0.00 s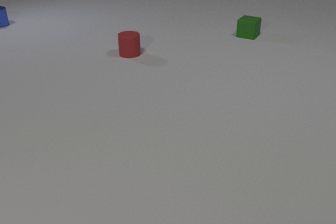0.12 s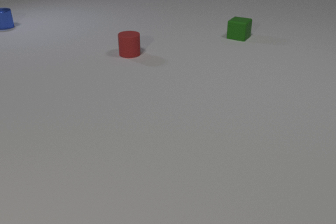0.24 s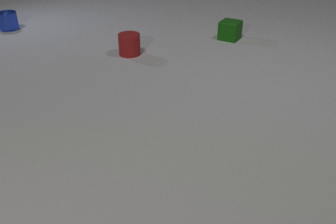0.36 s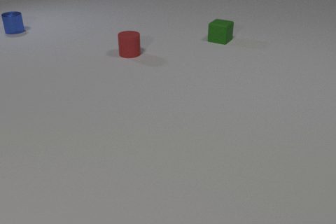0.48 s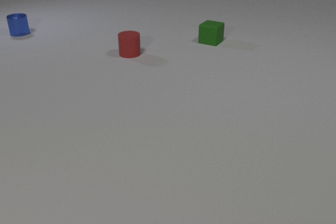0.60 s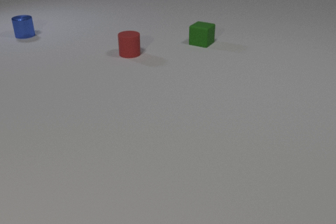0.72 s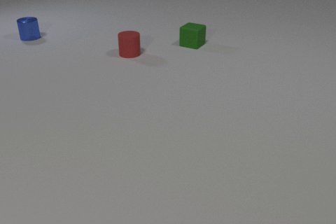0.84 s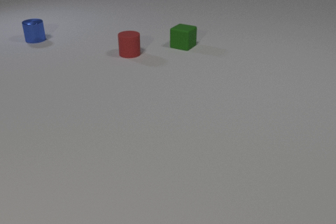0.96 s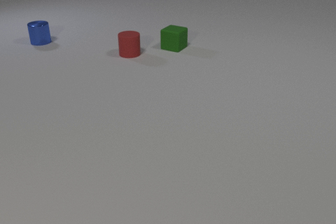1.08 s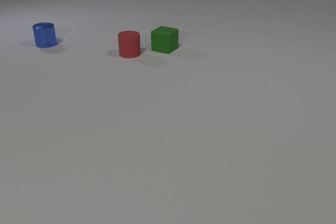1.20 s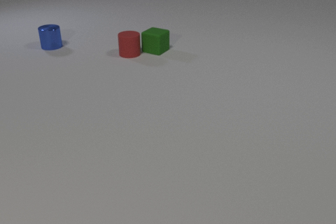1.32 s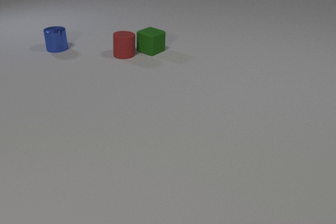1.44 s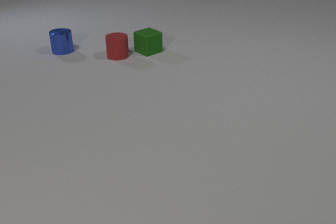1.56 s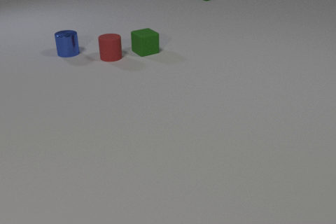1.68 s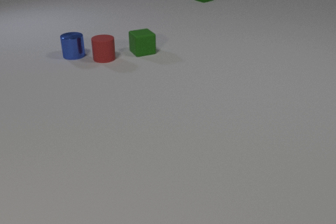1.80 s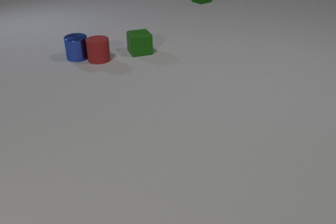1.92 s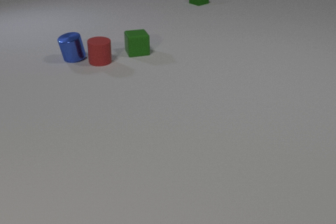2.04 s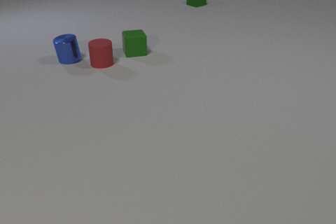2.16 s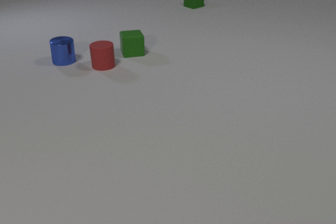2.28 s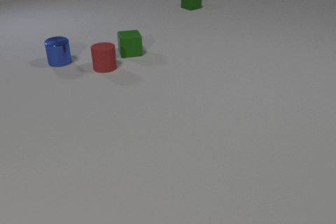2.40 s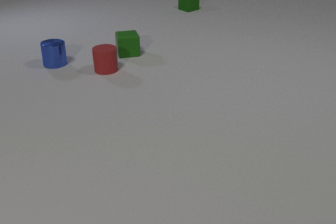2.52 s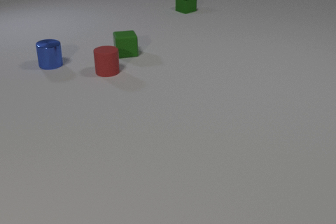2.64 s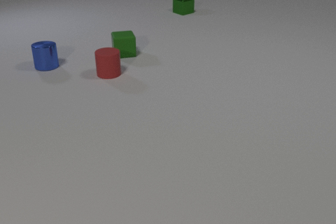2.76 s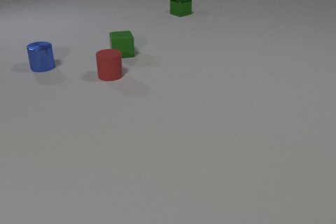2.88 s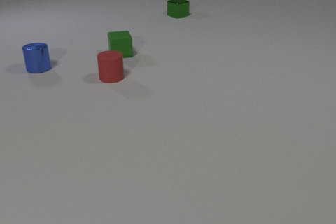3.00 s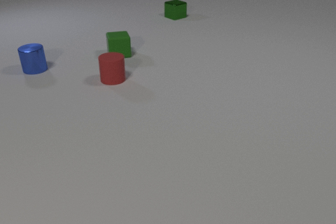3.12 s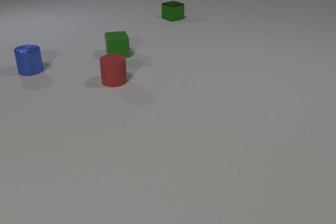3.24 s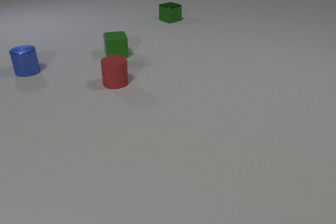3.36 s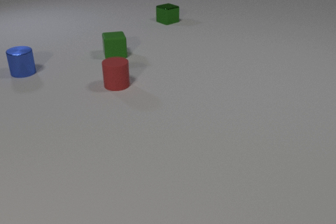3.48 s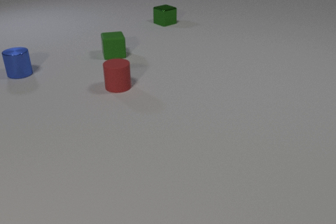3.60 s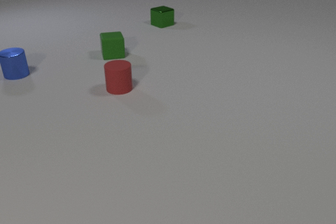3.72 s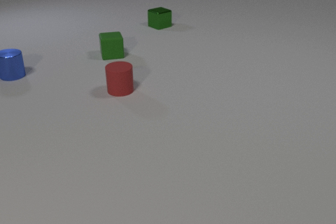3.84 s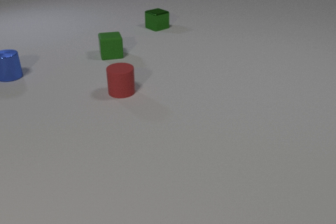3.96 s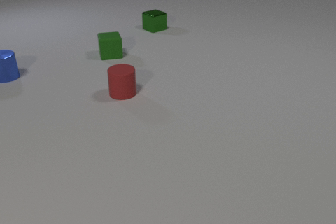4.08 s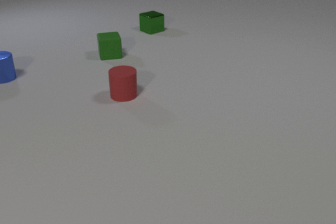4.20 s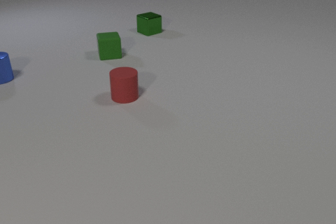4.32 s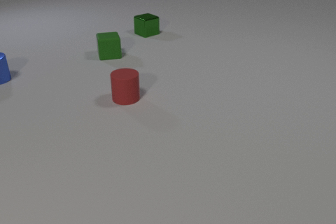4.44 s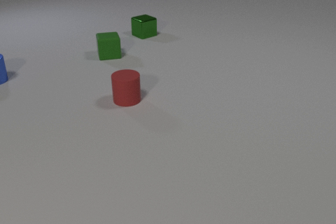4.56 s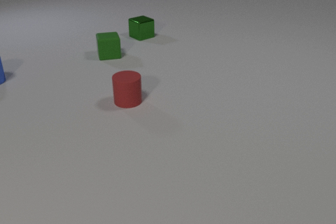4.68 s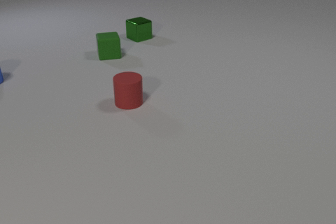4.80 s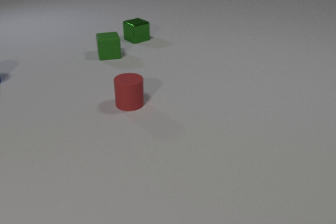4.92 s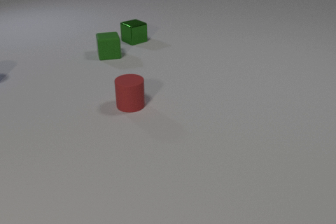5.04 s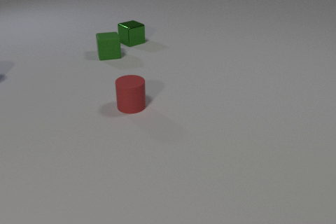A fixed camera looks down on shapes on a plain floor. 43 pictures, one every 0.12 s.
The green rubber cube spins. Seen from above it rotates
clockwise.
The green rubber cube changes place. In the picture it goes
to the left.
0.00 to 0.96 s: The green rubber cube slides to the left and toward the camera. The blue metal cylinder slides toward the camera and to the right.
0.96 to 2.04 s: The green rubber cube slides to the left, spins clockwise seen from above by about 45 degrees, its near face sliding to the left. The red rubber cylinder slides to the left and toward the camera. The green metal cube comes in at the top edge, slides toward the camera and to the left. The blue metal cylinder slides toward the camera and to the right. The green rubber cube and the red rubber cylinder collide. The red rubber cylinder and the blue metal cylinder collide.
2.04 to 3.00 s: The green rubber cube slides to the left. The red rubber cylinder slides toward the camera. The green metal cube slides toward the camera and to the left. The blue metal cylinder slides to the left and toward the camera.
3.00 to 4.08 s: The green rubber cube slides to the left. The red rubber cylinder slides toward the camera. The green metal cube slides toward the camera and to the left. The blue metal cylinder slides to the left.
4.08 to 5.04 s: The red rubber cylinder slides toward the camera. The green metal cube slides toward the camera and to the left. The blue metal cylinder slides to the left, leaves at the left edge.
What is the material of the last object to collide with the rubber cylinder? metal.
How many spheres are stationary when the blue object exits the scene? 0.
What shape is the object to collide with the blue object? cylinder.
